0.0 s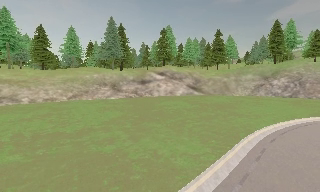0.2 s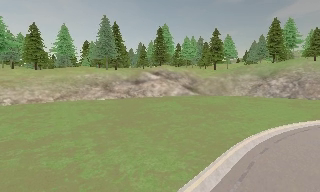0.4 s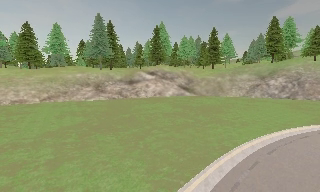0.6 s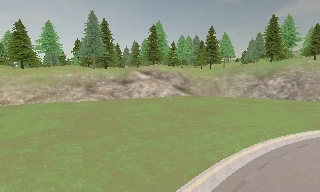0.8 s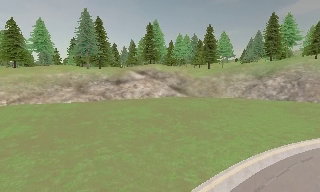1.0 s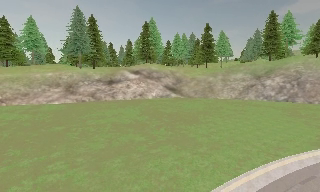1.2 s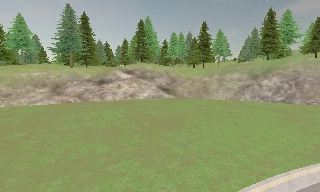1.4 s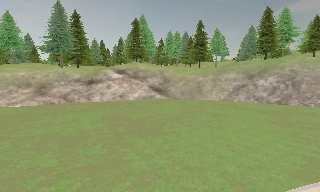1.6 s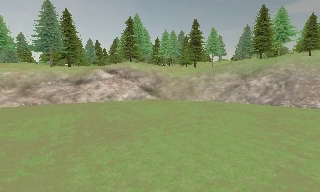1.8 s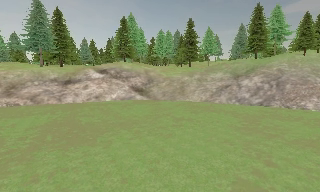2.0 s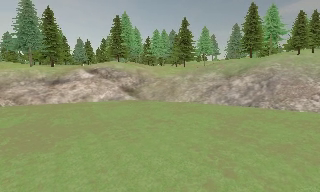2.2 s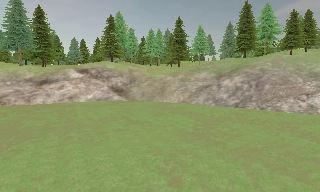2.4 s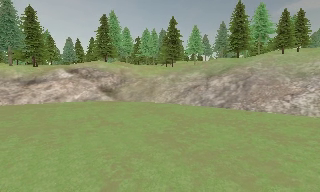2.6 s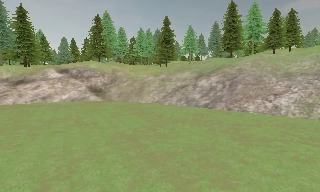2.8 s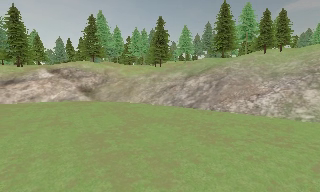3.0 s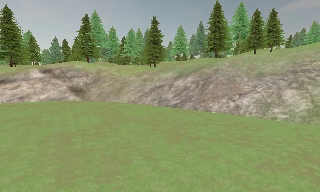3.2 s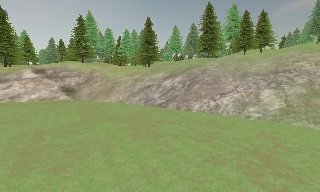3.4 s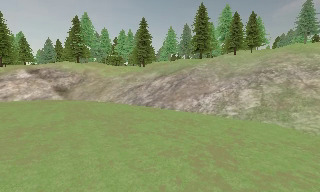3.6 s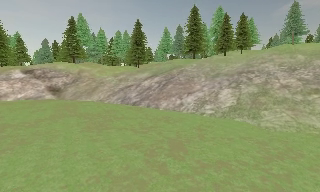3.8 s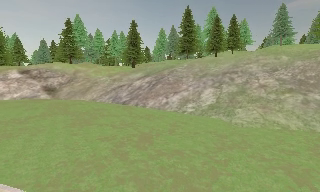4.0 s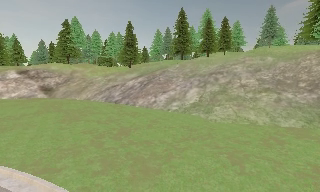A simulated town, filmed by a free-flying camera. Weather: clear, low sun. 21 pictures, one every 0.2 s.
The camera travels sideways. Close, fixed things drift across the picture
to the left.
0.0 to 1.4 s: The camera travels forward and to its right, about 14 m, so what stands in front looms larger.
1.4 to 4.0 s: The camera travels to its right, about 25 m, so close, fixed things drift to the left.
The film runs backward here.
